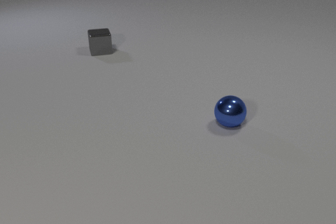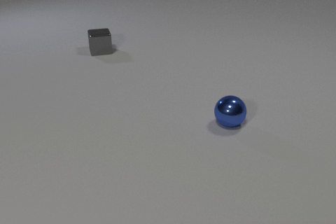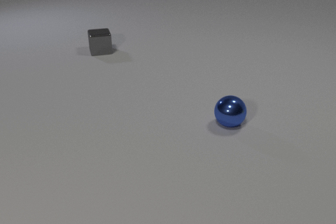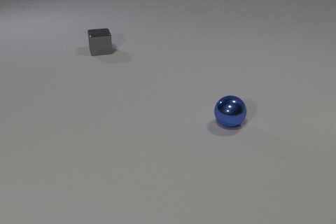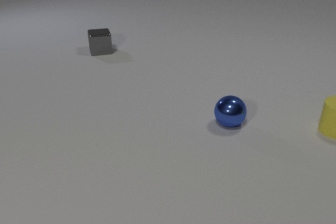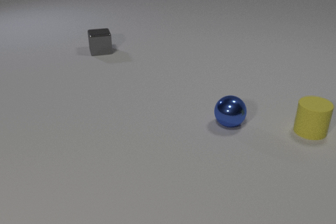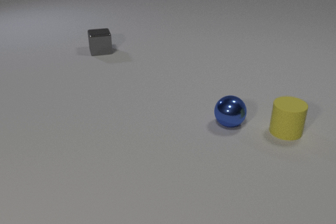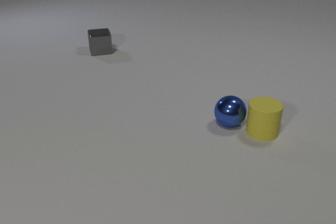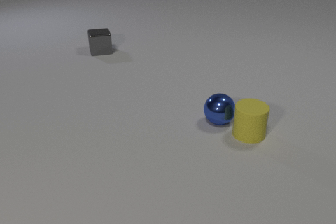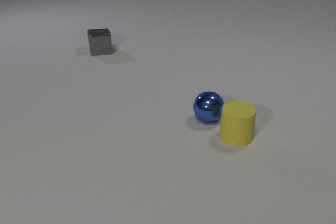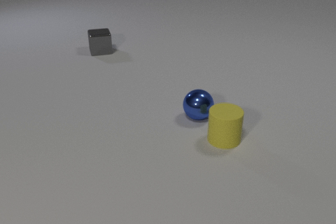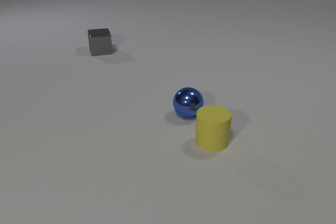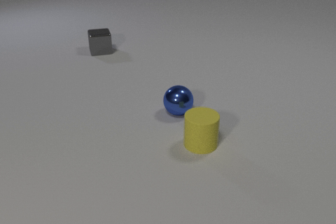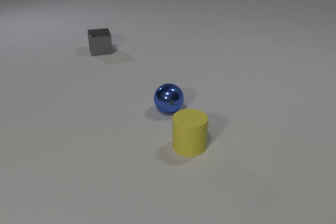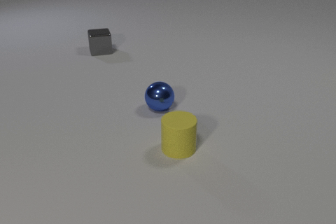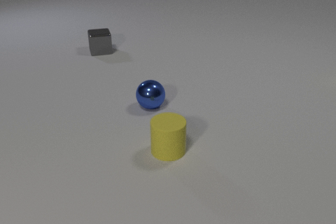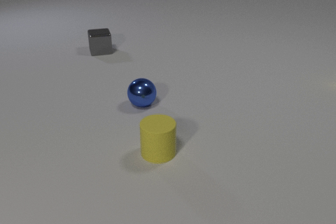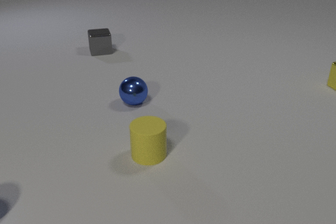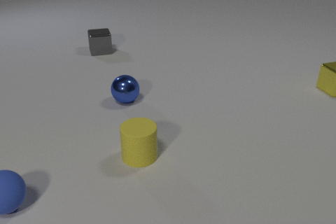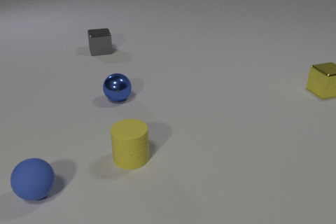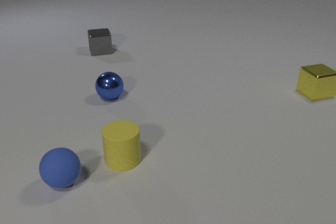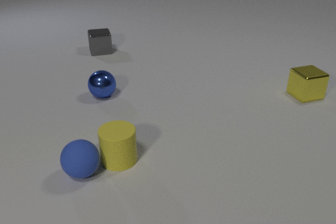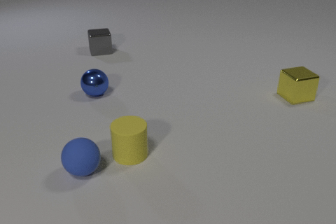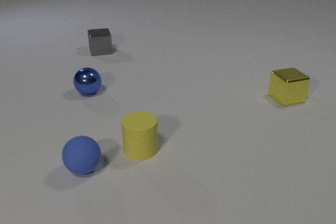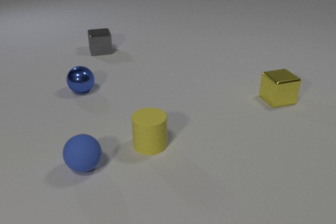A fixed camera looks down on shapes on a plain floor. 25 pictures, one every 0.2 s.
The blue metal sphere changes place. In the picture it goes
to the left.
The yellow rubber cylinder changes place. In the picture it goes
to the left.
0.0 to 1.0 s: The yellow rubber cylinder comes in at the right edge, slides to the left and toward the camera.
1.0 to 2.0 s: The yellow rubber cylinder slides to the left and toward the camera. The blue metal sphere rolls to the left. The yellow rubber cylinder and the blue metal sphere collide.
2.0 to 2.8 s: The yellow rubber cylinder slides to the left and toward the camera. The blue metal sphere rolls to the left and away from the camera.
2.8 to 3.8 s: The yellow rubber cylinder slides to the left. The blue metal sphere rolls to the left and away from the camera. The blue rubber sphere comes in at the left edge, rolls to the right. The yellow metal cube comes in at the right edge, slides to the left and toward the camera.
3.8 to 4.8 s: The yellow rubber cylinder slides away from the camera and to the right. The blue metal sphere rolls to the left and away from the camera. The blue rubber sphere rolls to the right and away from the camera. The yellow metal cube slides to the left and toward the camera. The yellow rubber cylinder and the blue rubber sphere collide.
What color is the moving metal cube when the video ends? yellow.
How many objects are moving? 4.
How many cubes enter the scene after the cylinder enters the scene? 1.
